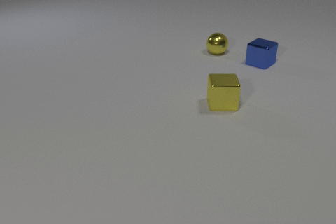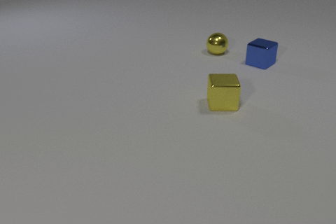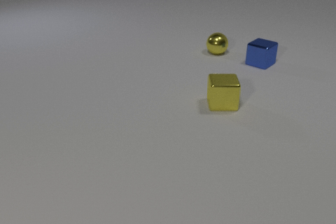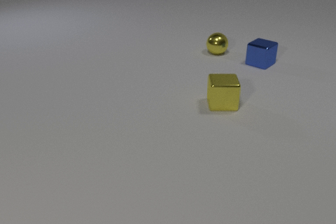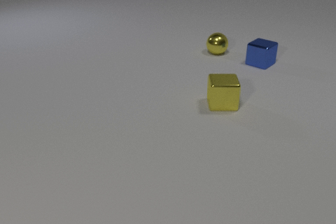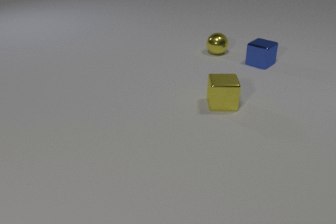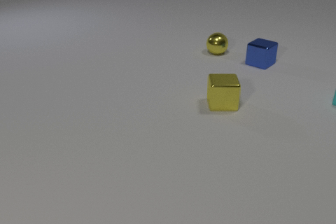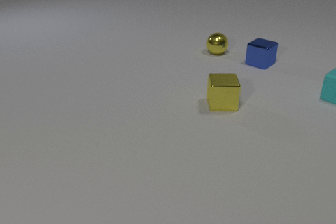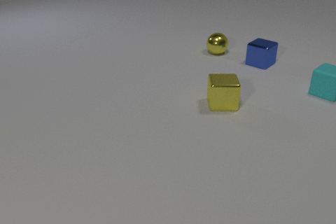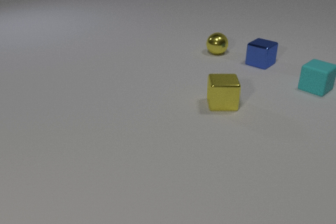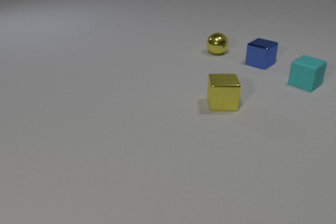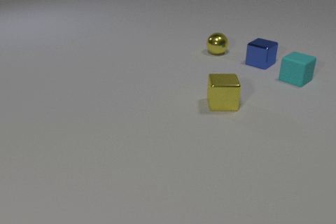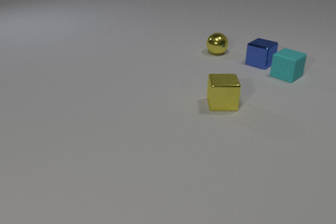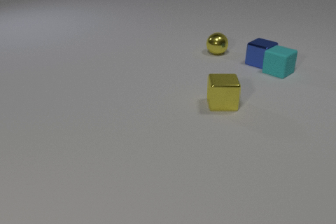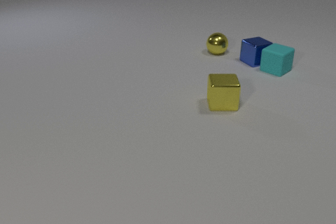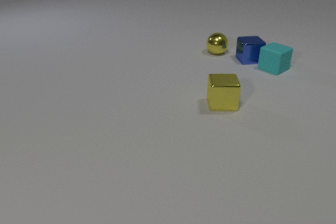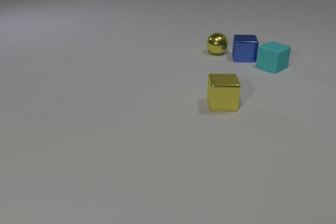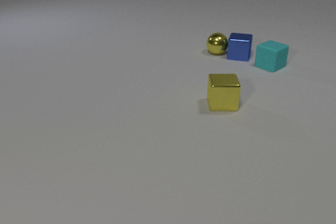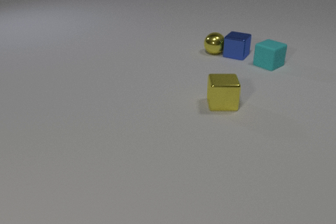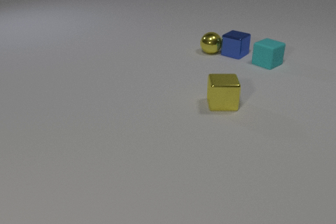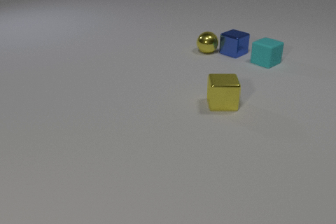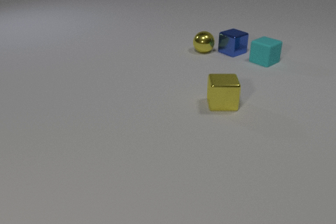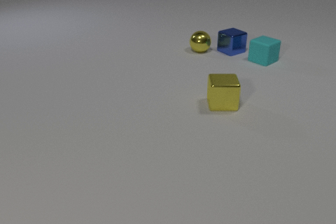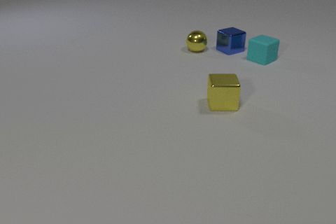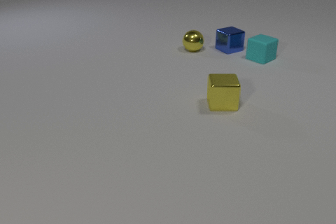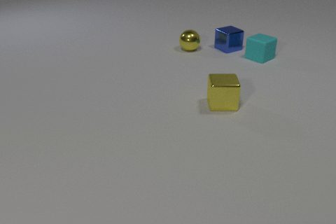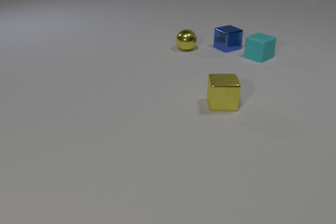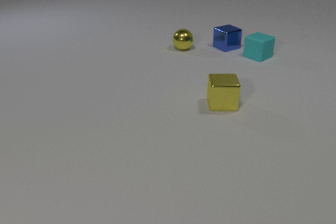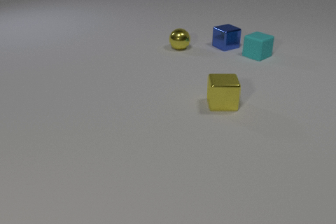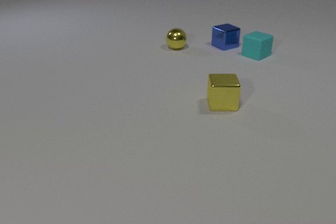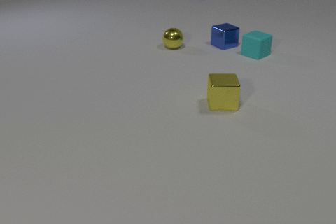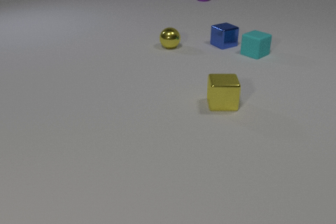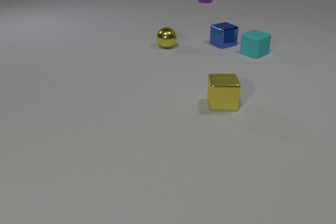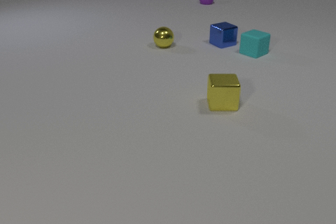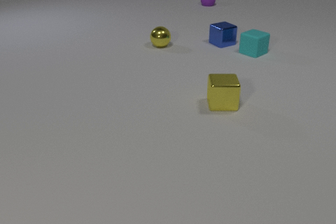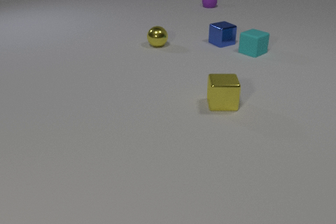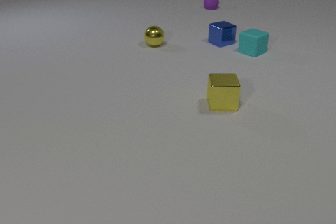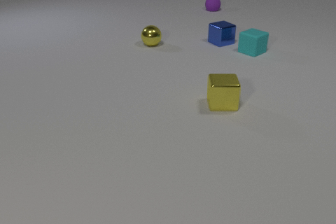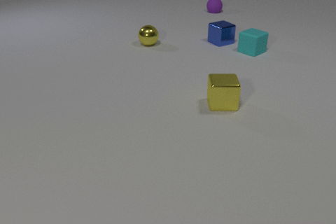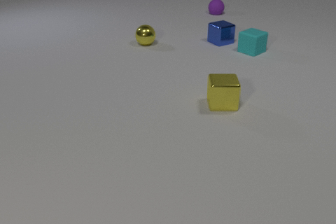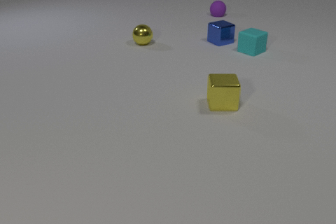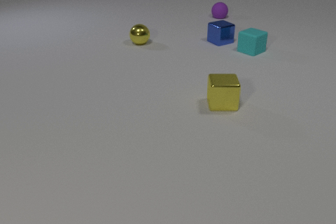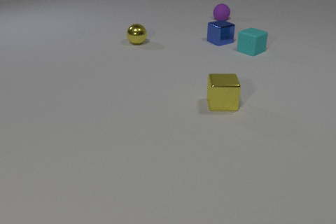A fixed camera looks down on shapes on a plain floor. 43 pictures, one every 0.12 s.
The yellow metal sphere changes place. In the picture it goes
to the left.
The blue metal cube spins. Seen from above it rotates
clockwise.
0.00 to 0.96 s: The cyan rubber cube comes in at the right edge, slides to the left and away from the camera.
0.96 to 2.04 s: The cyan rubber cube slides to the left and away from the camera. The blue metal cube slides to the left and away from the camera, spins clockwise seen from above by about 60 degrees, its near face sliding to the left. The cyan rubber cube and the blue metal cube collide.
2.04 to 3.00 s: The cyan rubber cube slides away from the camera and to the left. The blue metal cube slides away from the camera and to the left, spins so that its near face slides to the left, clockwise seen from above. The yellow metal sphere rolls to the left. The blue metal cube and the yellow metal sphere collide.
3.00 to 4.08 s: The cyan rubber cube slides away from the camera and to the left. The blue metal cube slides away from the camera and to the left. The purple rubber sphere comes in at the top edge, rolls toward the camera. The yellow metal sphere rolls to the left.
4.08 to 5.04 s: The cyan rubber cube slides away from the camera. The blue metal cube slides away from the camera. The purple rubber sphere rolls toward the camera. The yellow metal sphere rolls to the left and away from the camera.
What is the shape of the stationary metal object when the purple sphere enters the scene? cube.
Are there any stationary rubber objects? no.
How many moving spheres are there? 2.
